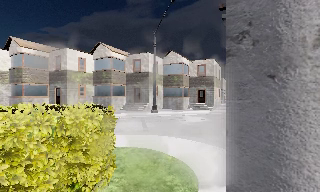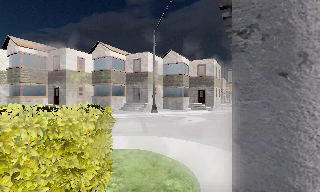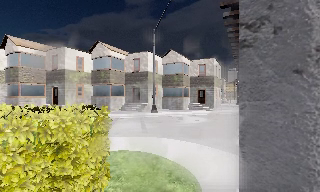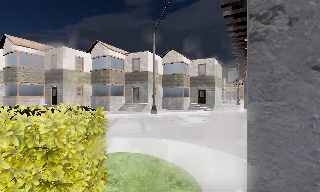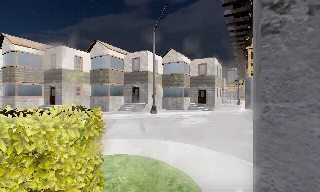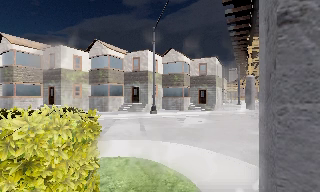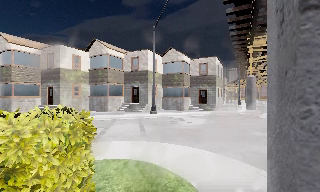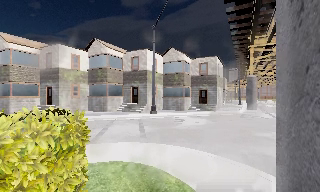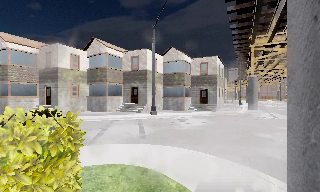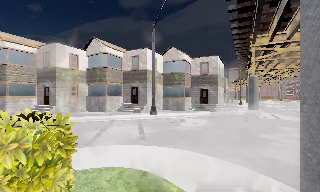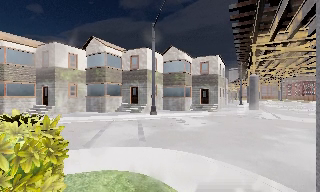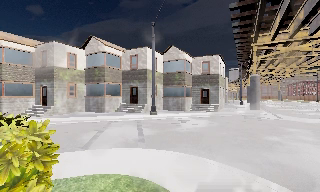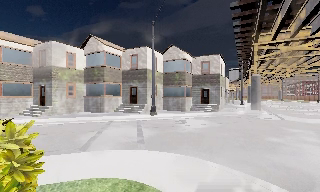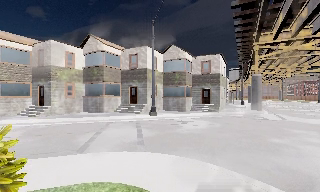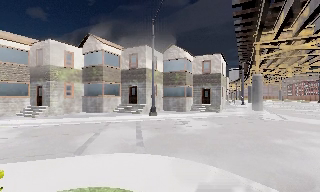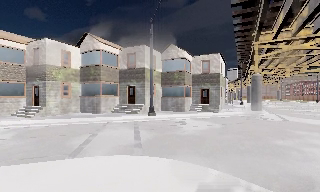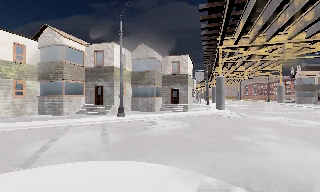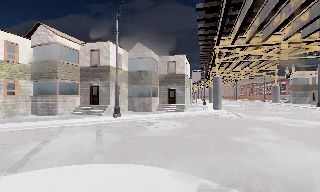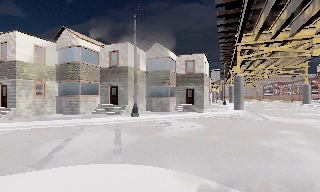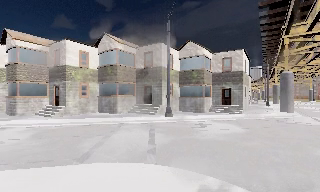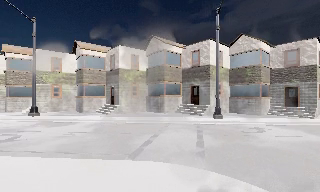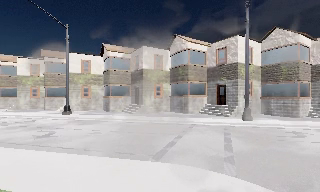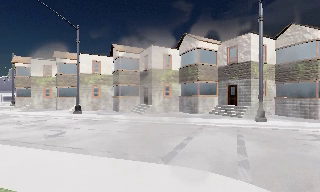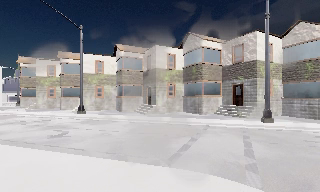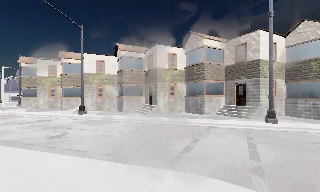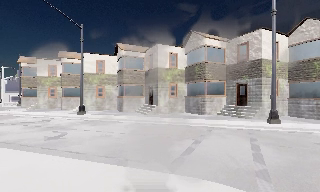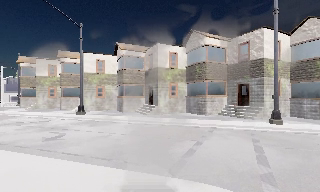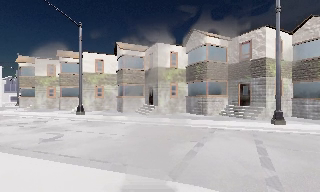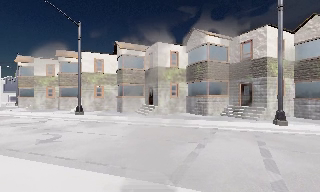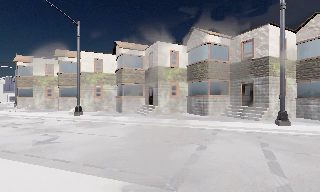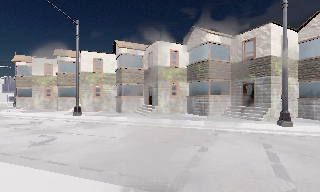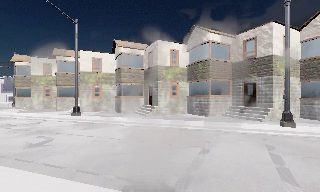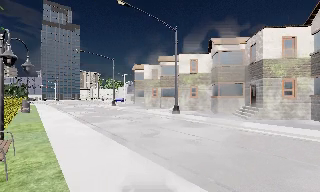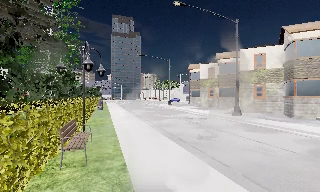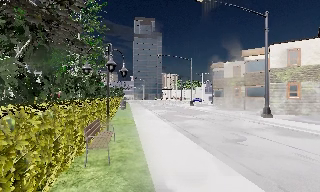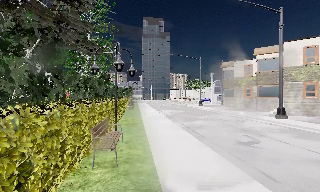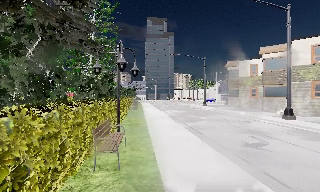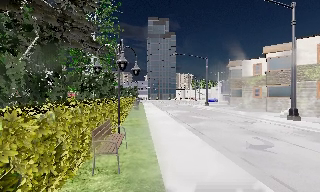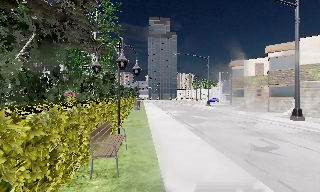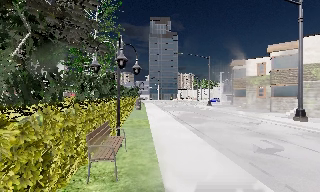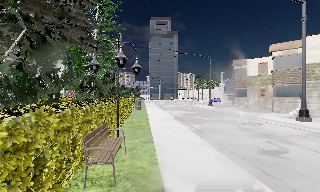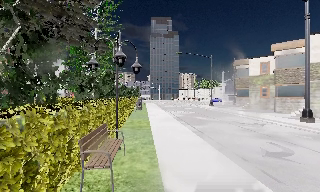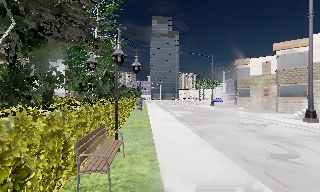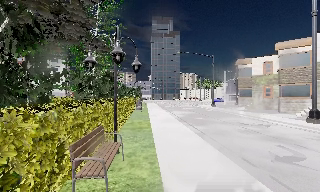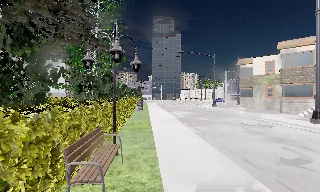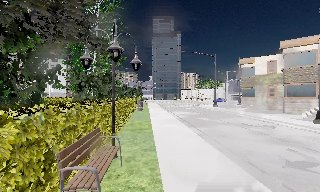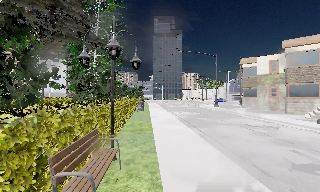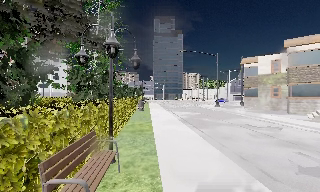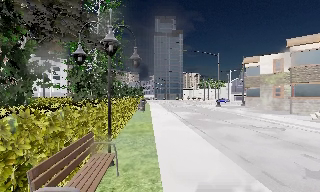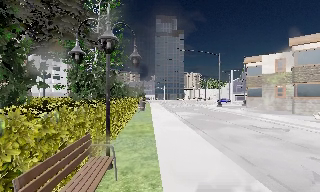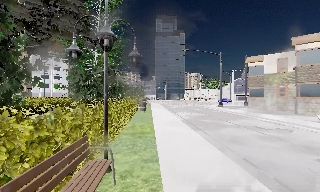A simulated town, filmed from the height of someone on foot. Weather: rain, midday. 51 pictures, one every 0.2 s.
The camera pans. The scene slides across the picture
to the right.
The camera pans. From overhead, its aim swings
counterclockwise.
0.0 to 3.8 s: The camera travels forward, about 4 m, so what stands in front looms larger.
3.8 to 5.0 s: The scene slides to the right, as the camera pans about 30 degrees to its left. It travels forward, about 1.5 m, so what stands in front looms larger.
5.0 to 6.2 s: The camera travels forward, about 1.5 m, so what stands in front looms larger.
6.2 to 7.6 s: The scene slides to the right, as the camera pans about 65 degrees to its left. It travels forward, about 1.5 m.
7.6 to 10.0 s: The camera travels forward, about 2.5 m, so what stands in front looms larger.
The film runs forward here.
